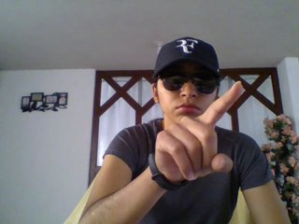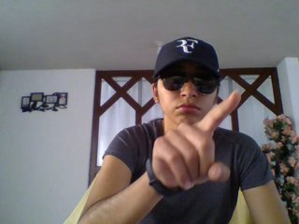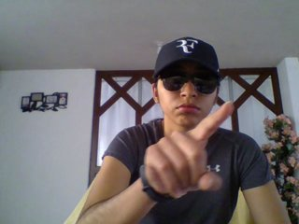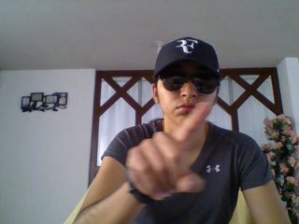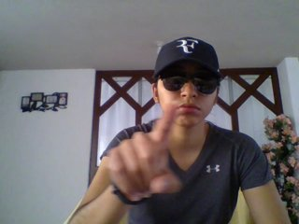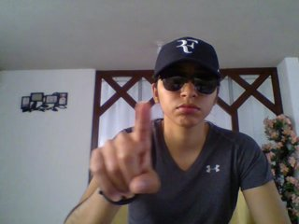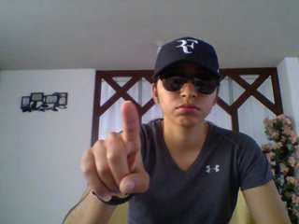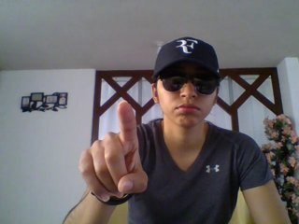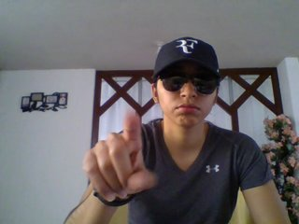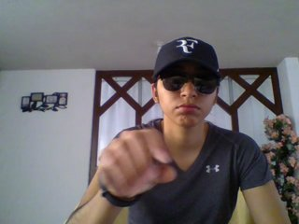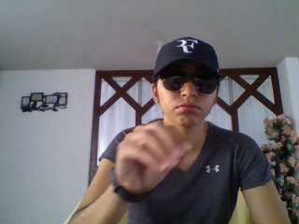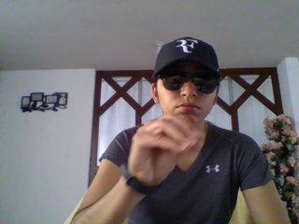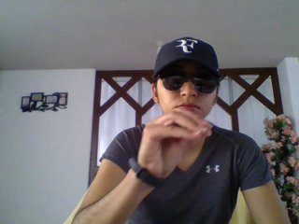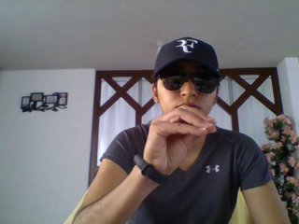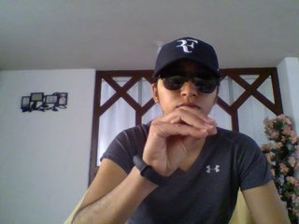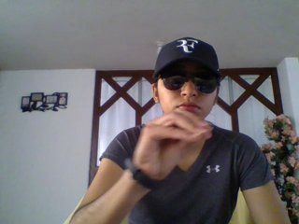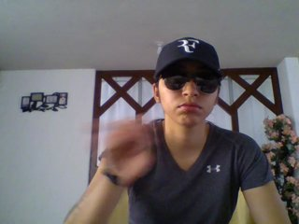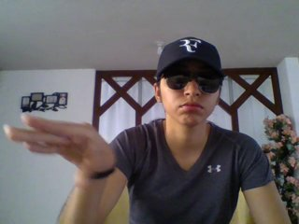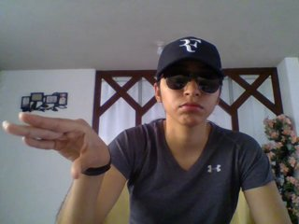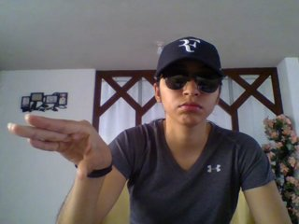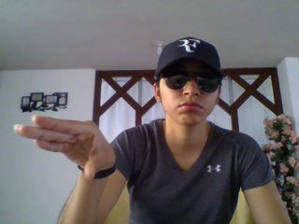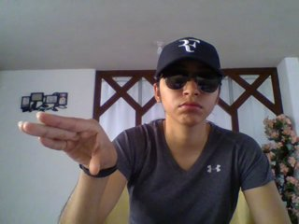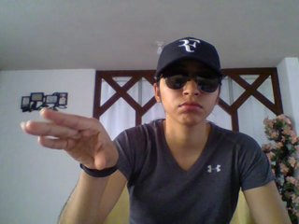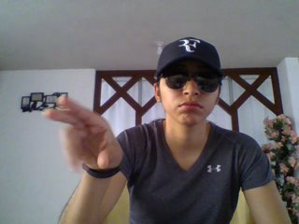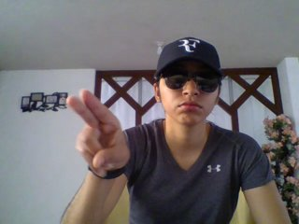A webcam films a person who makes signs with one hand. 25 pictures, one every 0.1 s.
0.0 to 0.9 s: Pointing with one finger.
1.0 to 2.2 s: On the screen the hand sweeps to the left. The name of the sign: Throw right.
